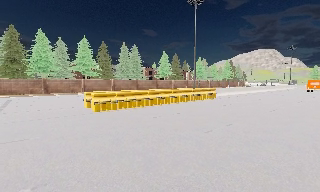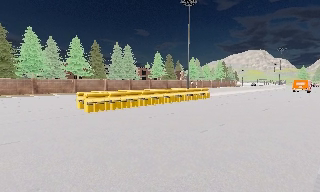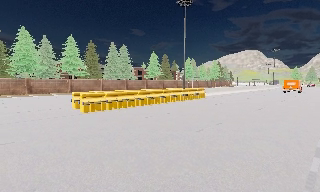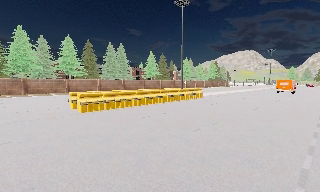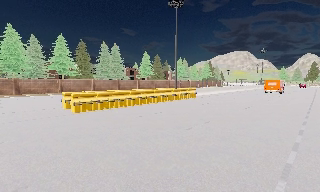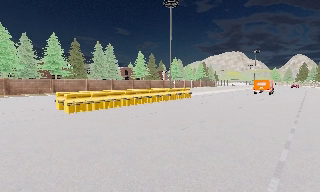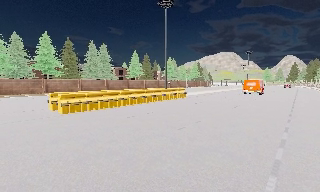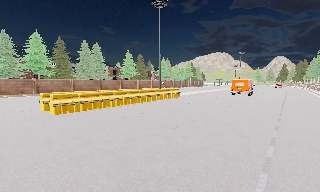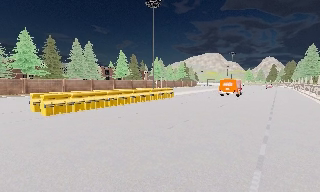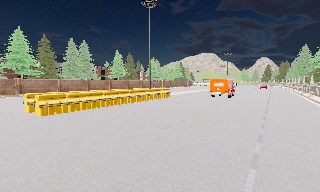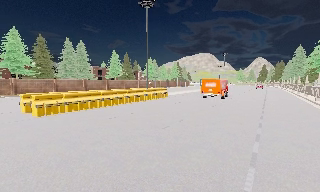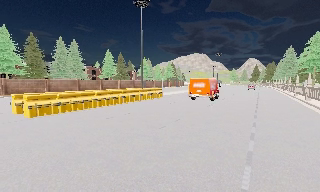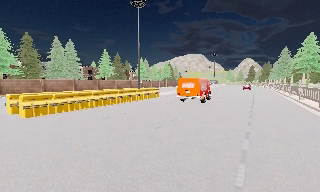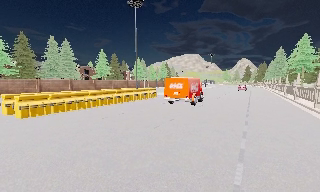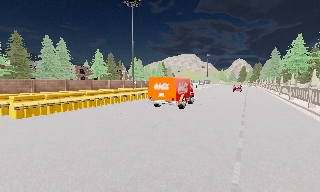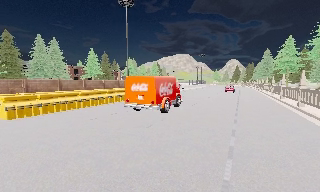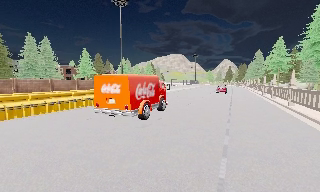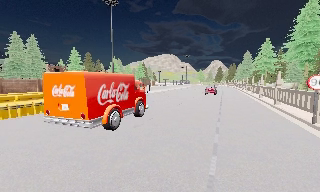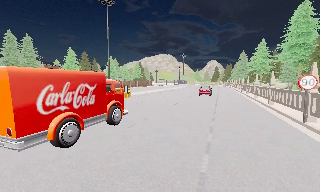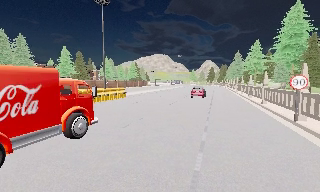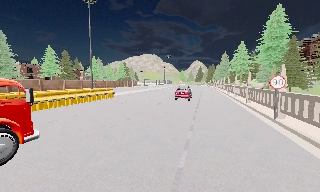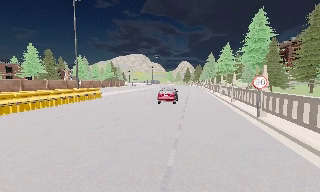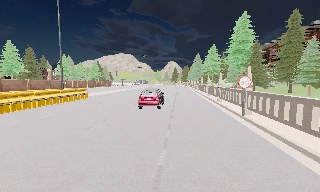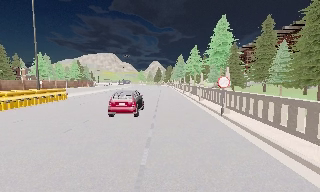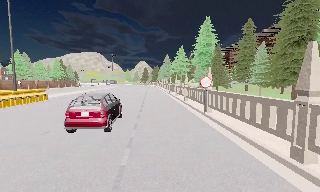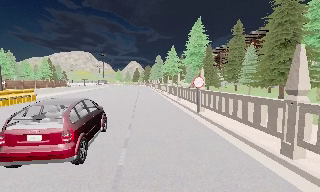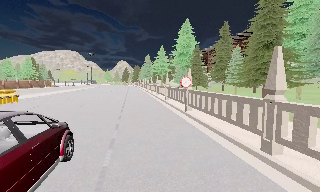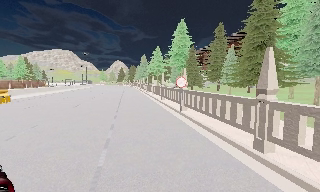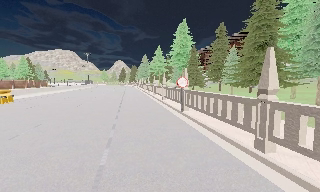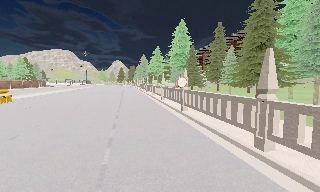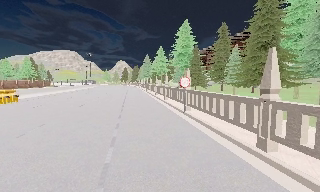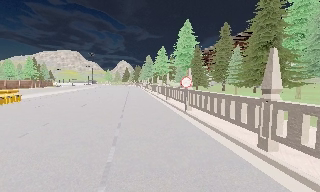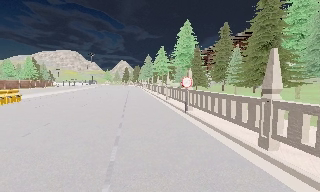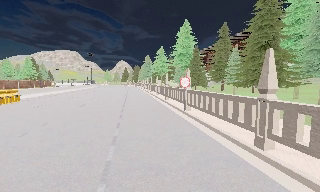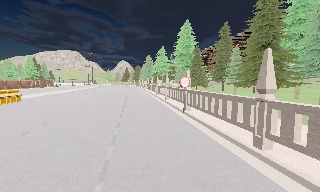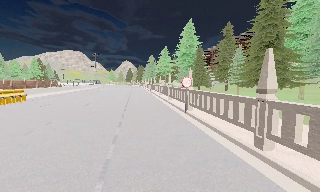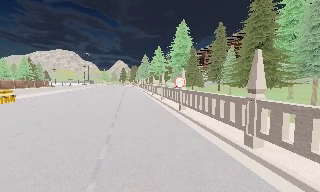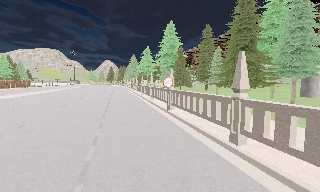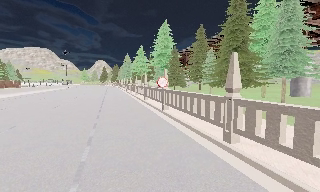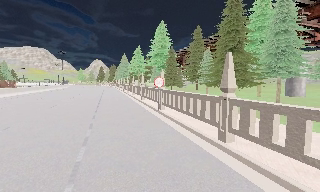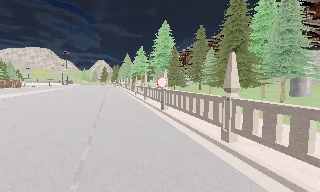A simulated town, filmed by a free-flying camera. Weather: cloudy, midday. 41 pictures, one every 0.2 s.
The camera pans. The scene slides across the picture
to the left.
The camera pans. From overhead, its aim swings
clockwise.
0.0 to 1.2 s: The camera pans to its right, which is clockwise from overhead, by about 10 degrees.
1.2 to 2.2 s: The camera shifts only a little, or ends up much as it began.
2.2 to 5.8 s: The camera swings to its right by about 45 degrees, and the scene slides to the left. It travels backward, about 1 m.
5.8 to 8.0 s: The camera shifts only a little, or ends up much as it began.
The film runs backward here.
